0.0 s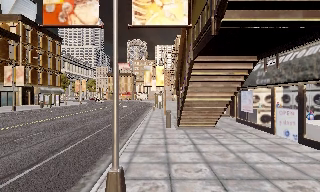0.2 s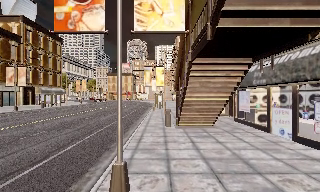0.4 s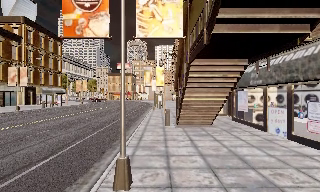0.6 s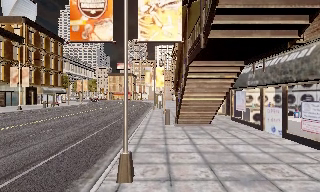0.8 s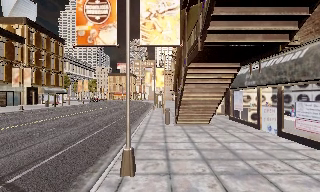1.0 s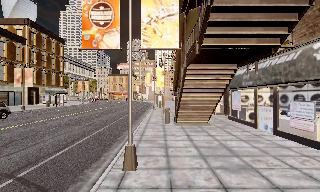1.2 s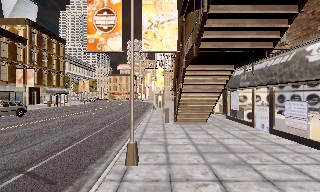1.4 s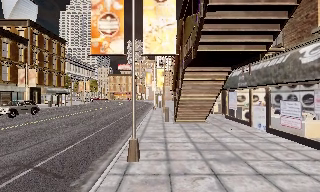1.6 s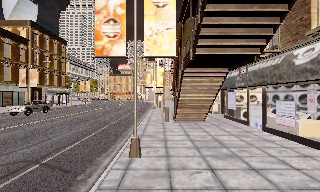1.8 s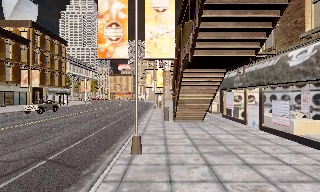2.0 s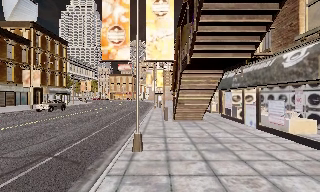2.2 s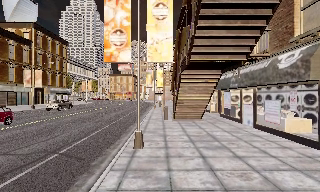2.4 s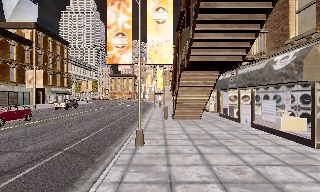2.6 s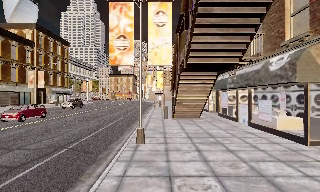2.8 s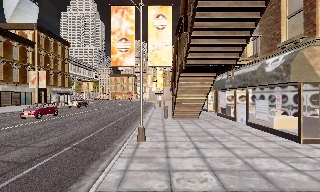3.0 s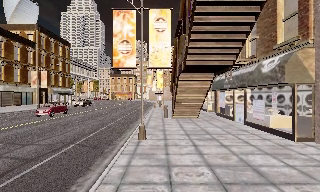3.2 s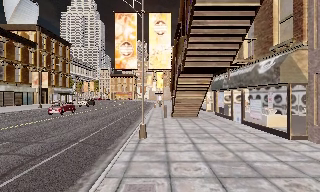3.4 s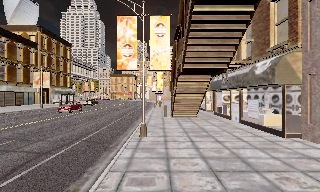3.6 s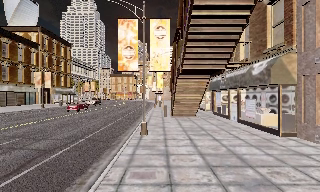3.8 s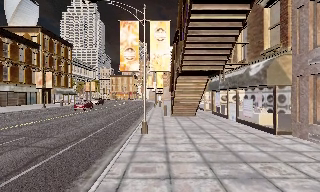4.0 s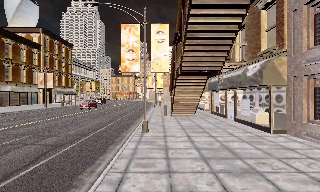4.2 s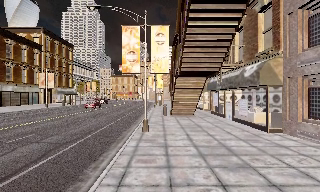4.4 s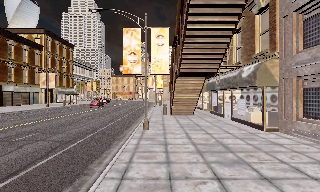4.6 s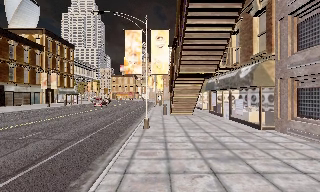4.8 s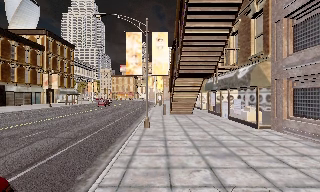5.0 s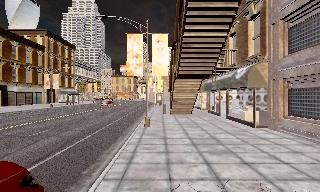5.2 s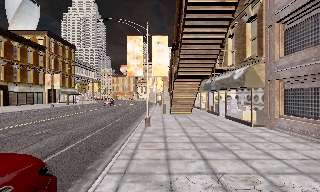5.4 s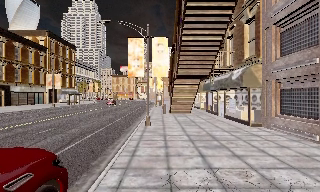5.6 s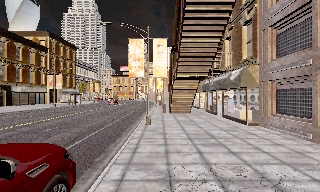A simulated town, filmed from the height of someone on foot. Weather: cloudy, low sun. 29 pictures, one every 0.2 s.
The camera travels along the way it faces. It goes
backward.
0.0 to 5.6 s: The camera travels backward, about 9 m, so what stands in front gets smaller.
The film runs backward here.
